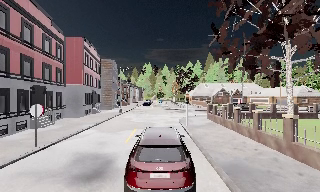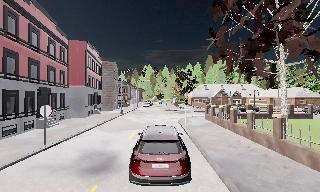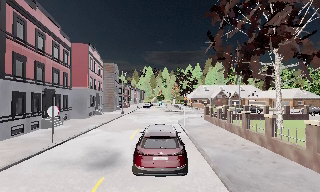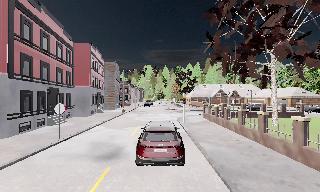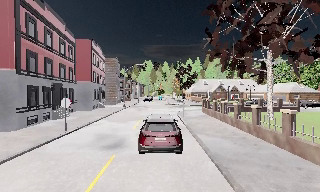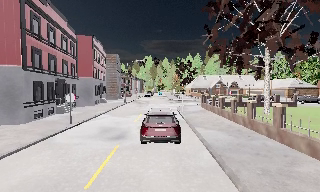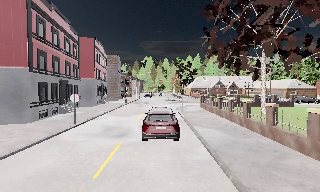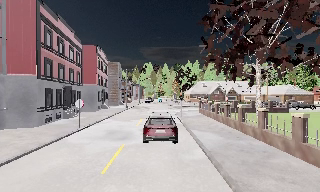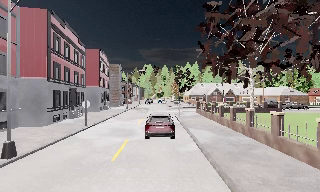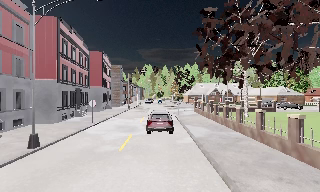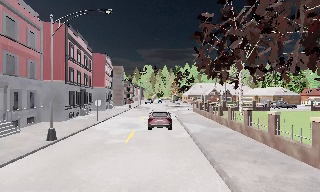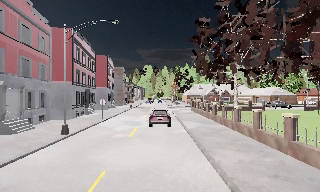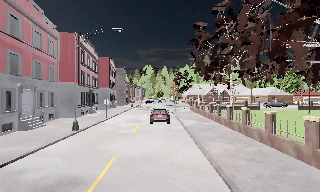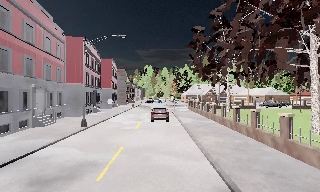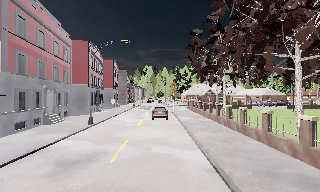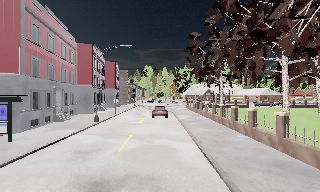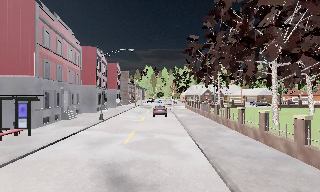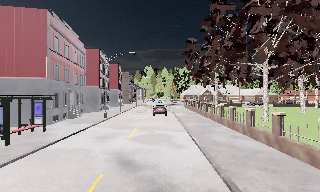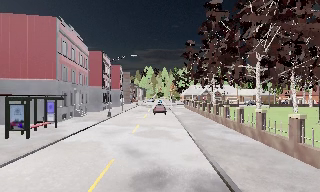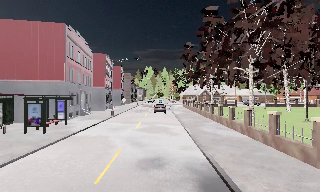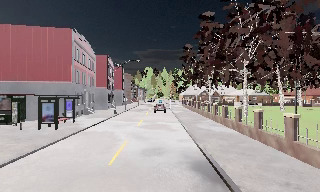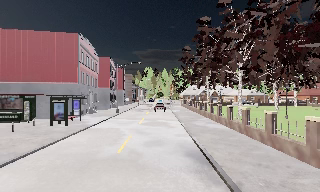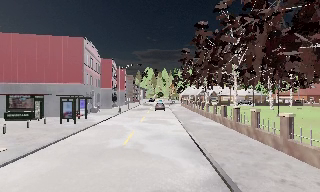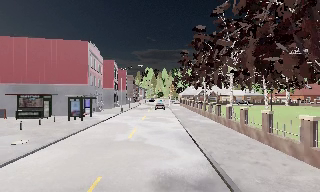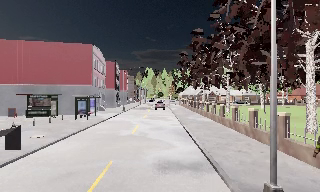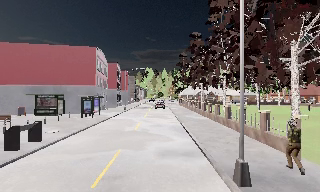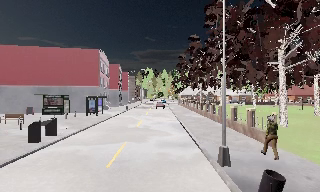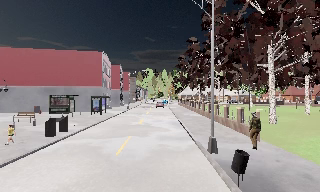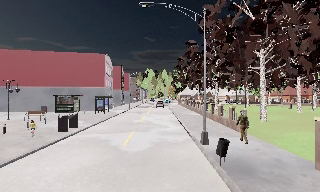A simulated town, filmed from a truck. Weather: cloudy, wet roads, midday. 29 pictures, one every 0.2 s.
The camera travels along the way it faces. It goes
backward.
0.0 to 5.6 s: The camera travels backward, about 30 m, so what stands in front gets smaller. It gains speed.
The film runs backward here.
